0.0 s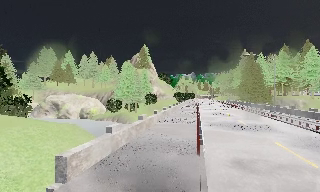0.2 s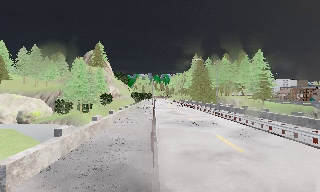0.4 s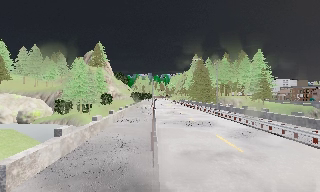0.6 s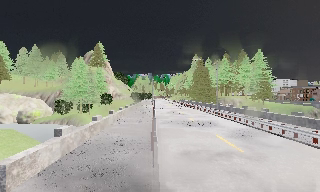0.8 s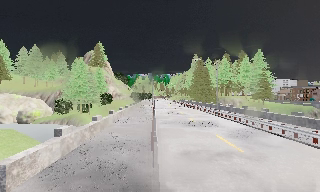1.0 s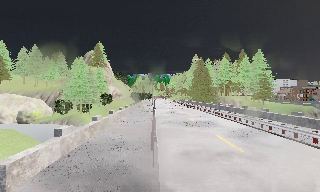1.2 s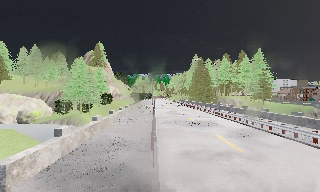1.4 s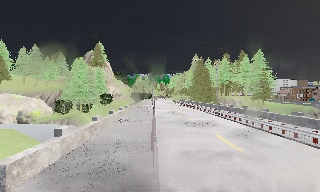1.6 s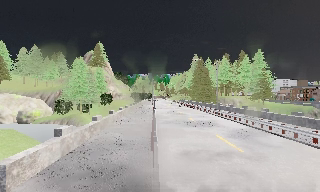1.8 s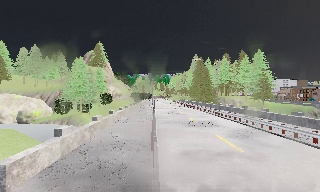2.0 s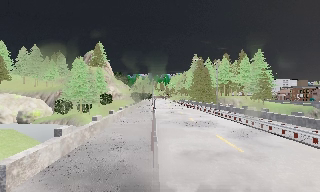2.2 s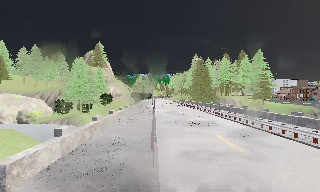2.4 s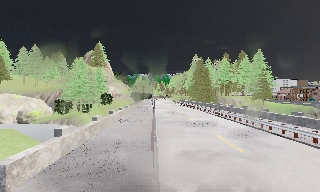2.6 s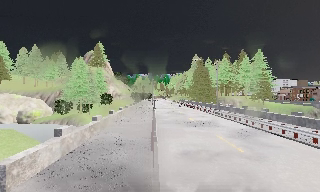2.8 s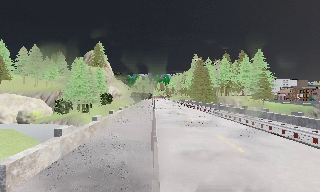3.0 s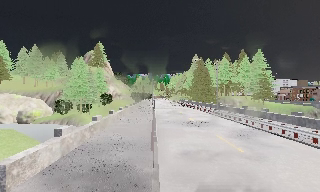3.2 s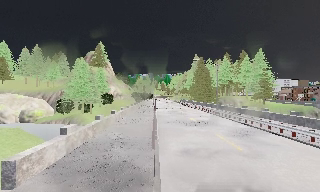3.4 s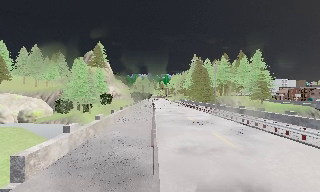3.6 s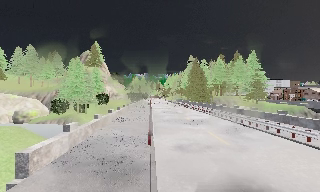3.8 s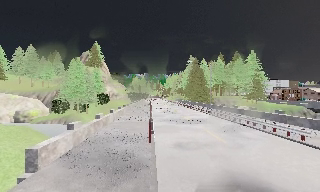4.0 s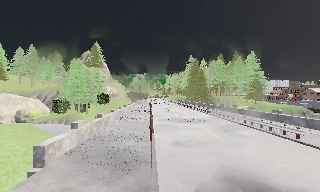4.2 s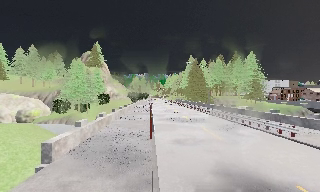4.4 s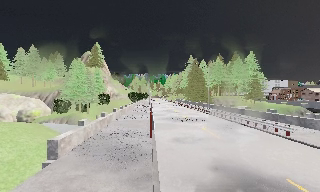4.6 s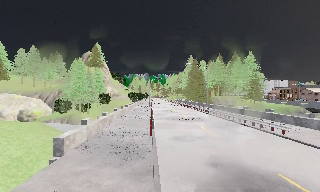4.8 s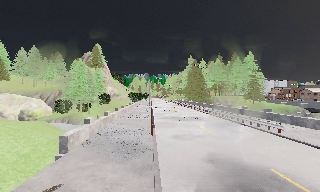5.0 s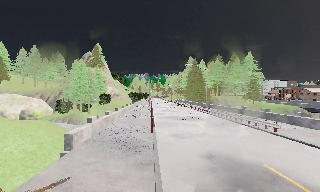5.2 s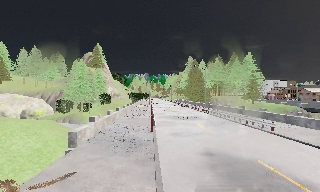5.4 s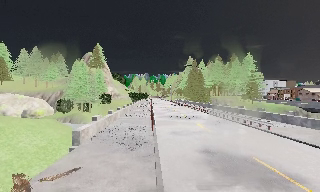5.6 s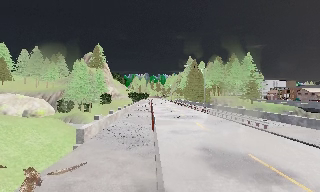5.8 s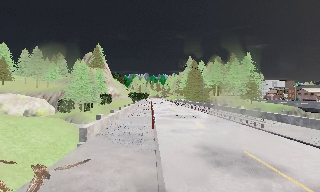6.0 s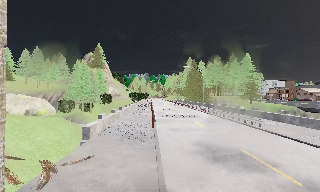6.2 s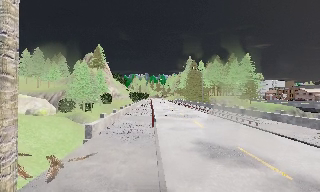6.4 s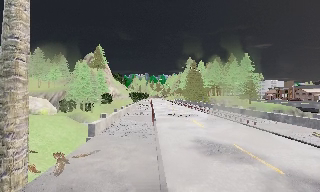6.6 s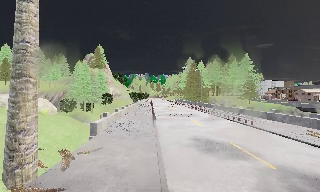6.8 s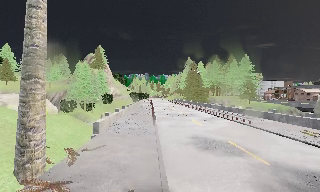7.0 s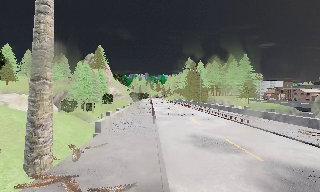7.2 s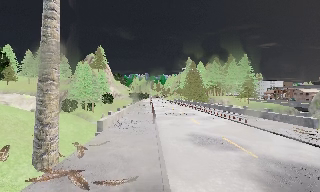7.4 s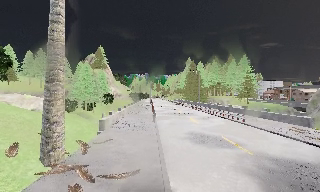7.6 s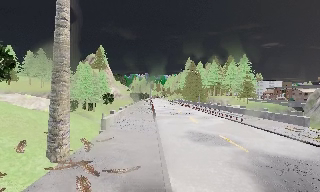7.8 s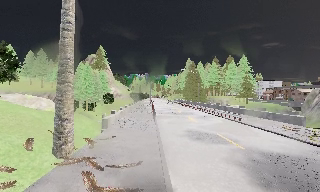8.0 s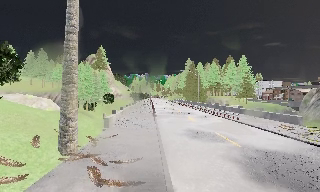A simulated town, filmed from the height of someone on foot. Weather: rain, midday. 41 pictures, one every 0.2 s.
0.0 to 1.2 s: The camera pans to its right, which is clockwise from overhead, by about 15 degrees.
1.2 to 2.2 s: The camera keeps its place and its aim.
2.2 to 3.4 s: The camera travels backward, about 0.5 m, so what stands in front gets smaller. It gains speed.
3.4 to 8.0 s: The camera travels backward, about 8 m, so what stands in front gets smaller.
The film runs backward here.
